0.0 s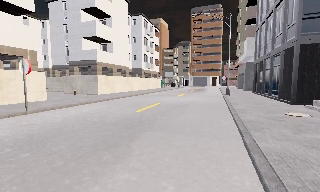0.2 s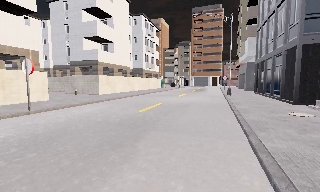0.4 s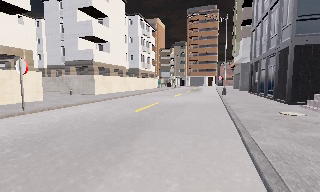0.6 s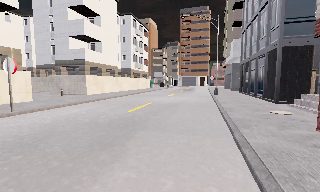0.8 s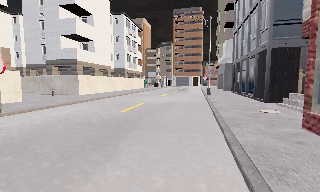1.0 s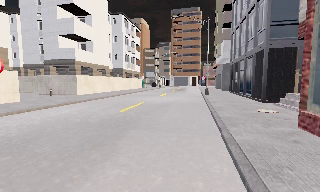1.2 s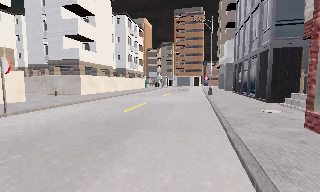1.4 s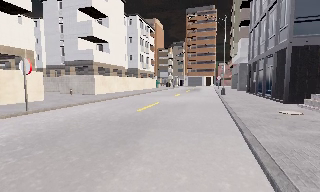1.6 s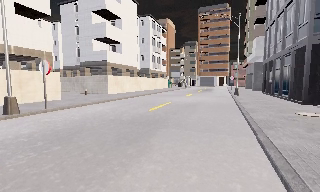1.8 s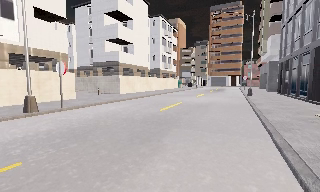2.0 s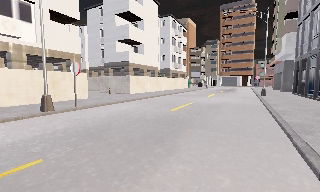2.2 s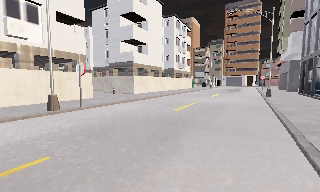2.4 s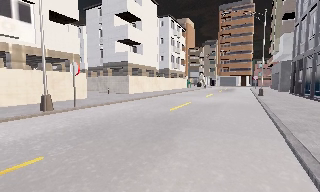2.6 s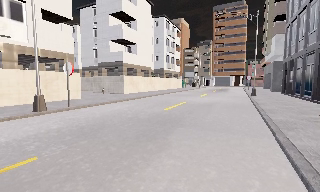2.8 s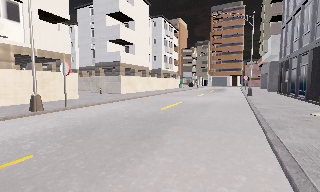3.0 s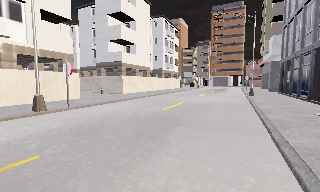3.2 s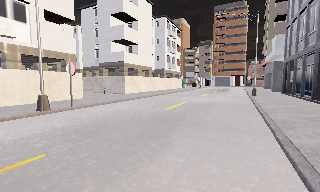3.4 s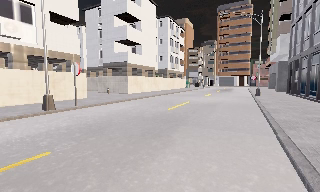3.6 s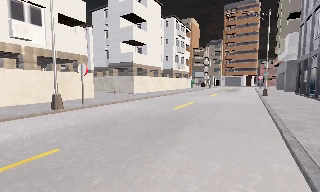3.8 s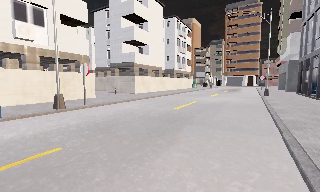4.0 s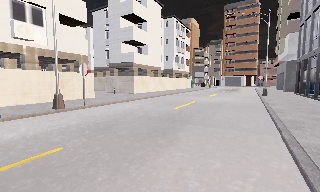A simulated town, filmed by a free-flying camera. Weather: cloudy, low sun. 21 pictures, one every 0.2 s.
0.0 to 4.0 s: The camera swings to its left by about 10 degrees, and the scene slides to the right. It travels backward, about 1 m, so what stands in front gets smaller.
The film runs backward here.
